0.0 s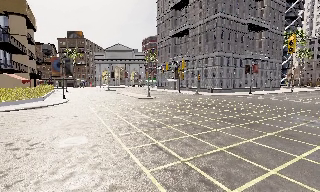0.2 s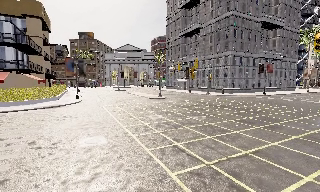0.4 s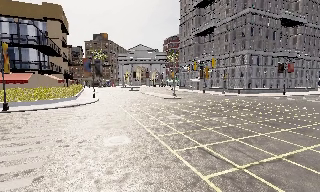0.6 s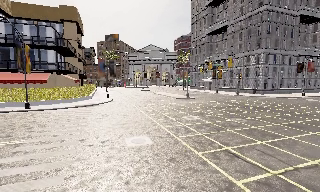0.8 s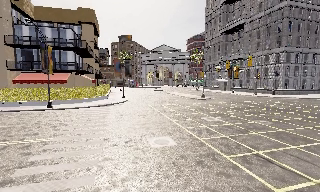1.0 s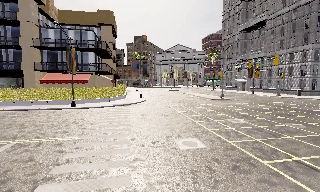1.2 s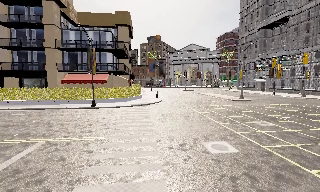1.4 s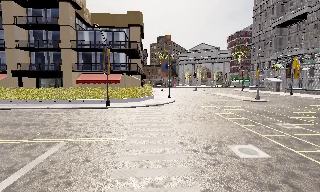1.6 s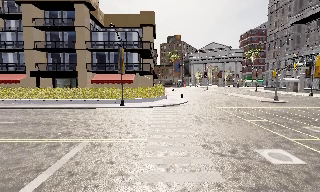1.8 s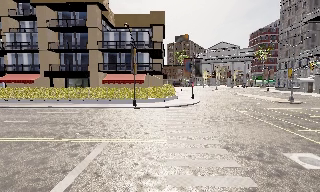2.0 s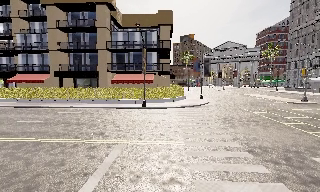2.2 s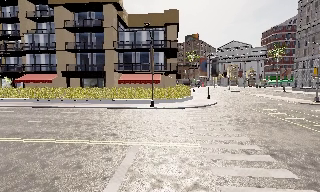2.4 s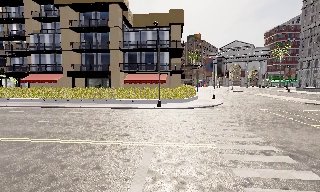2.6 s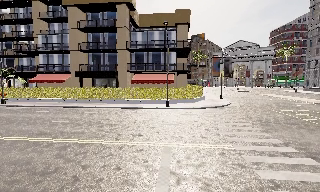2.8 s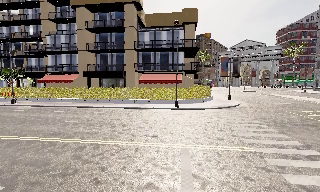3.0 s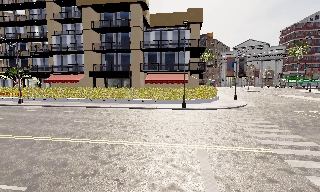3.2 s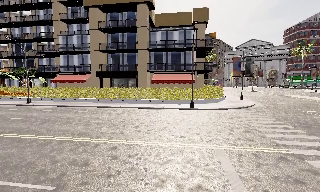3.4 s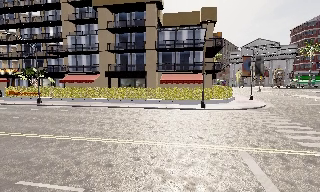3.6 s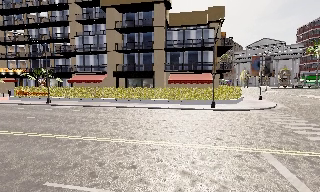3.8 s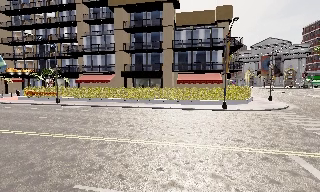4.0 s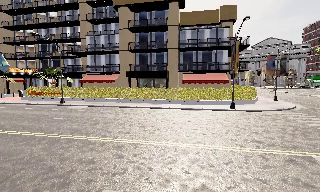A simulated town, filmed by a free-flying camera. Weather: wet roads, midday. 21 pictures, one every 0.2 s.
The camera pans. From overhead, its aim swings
counterclockwise.
The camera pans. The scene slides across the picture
to the right.
0.0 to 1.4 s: The scene slides to the right, as the camera pans about 25 degrees to its left. It travels to its left, about 4.5 m, so close, fixed things drift to the right.
1.4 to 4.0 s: The scene slides to the right, as the camera pans about 15 degrees to its left. It travels to its left, about 9 m, so close, fixed things drift to the right.
The film runs backward here.
